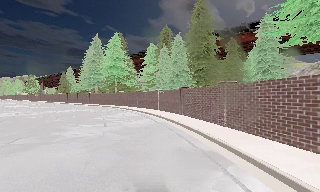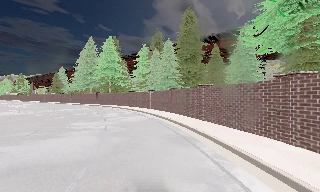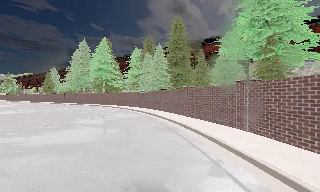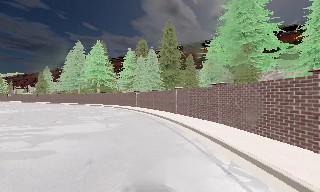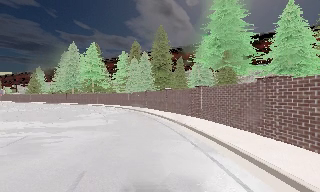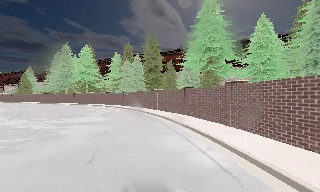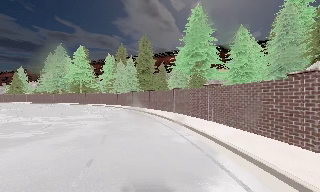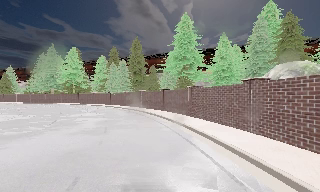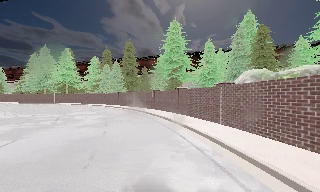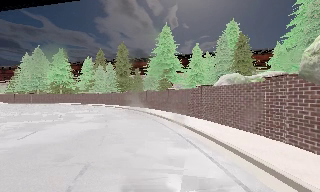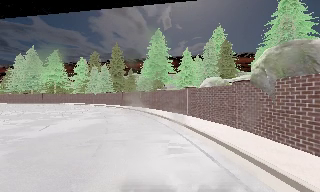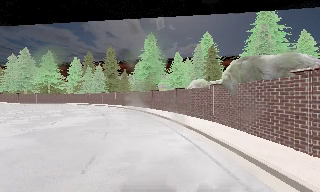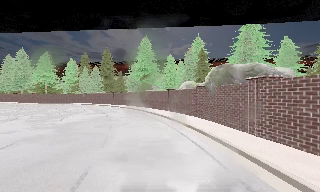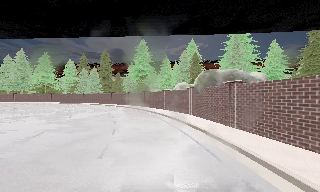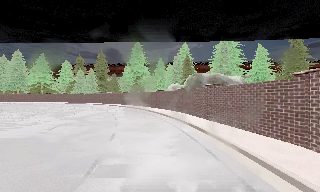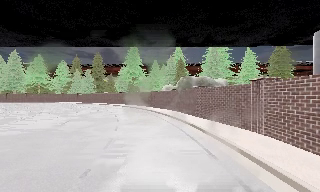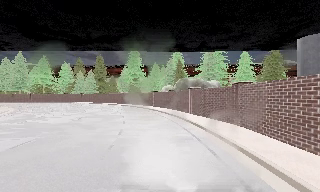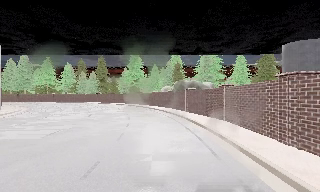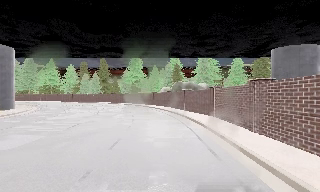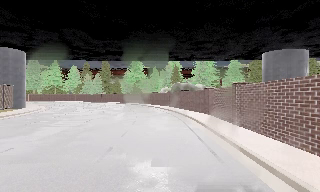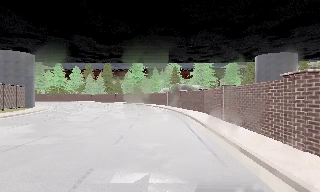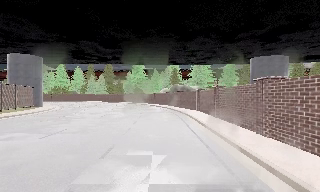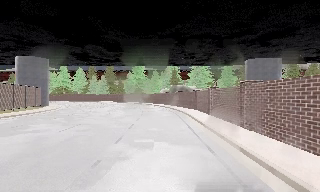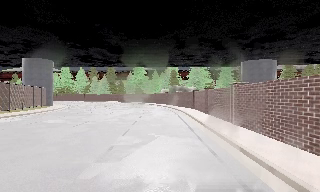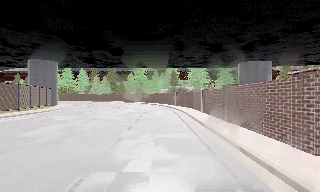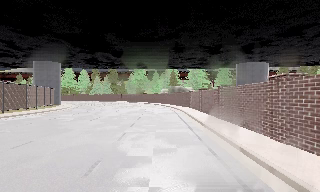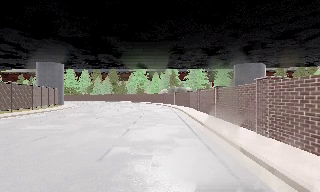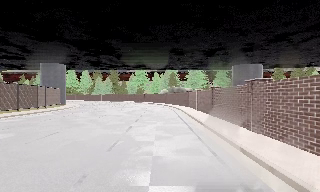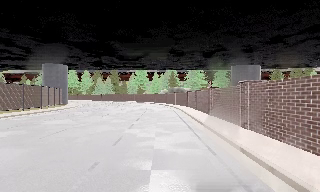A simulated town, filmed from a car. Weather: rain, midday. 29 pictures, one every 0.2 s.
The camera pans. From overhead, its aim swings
clockwise.
The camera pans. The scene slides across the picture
to the left.
0.0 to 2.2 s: The scene slides to the left, as the camera pans about 30 degrees to its right. It travels backward, about 20 m.
2.2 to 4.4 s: The camera travels backward, about 20 m, so what stands in front gets smaller.
4.4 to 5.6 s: The camera travels backward, about 6 m, so what stands in front gets smaller. It loses speed.
The film runs backward here.
